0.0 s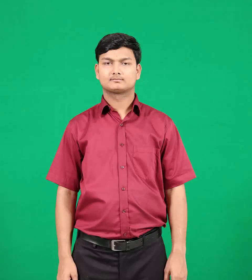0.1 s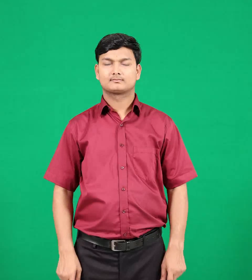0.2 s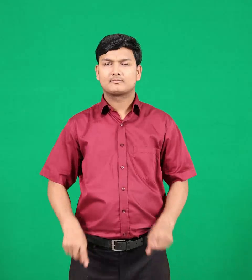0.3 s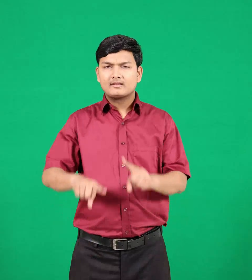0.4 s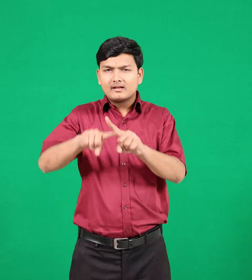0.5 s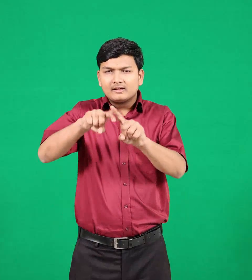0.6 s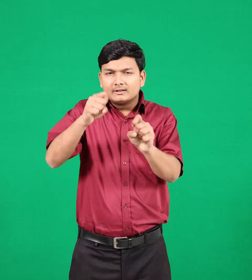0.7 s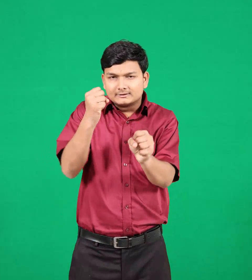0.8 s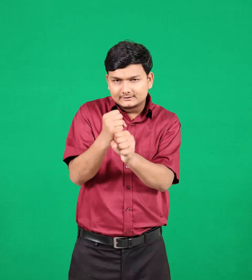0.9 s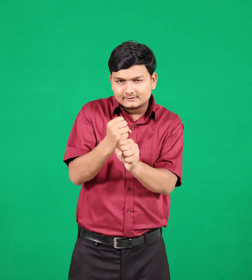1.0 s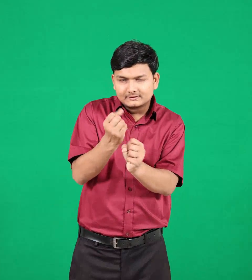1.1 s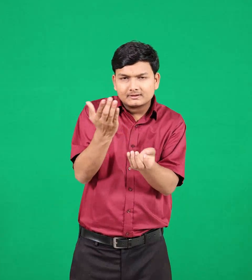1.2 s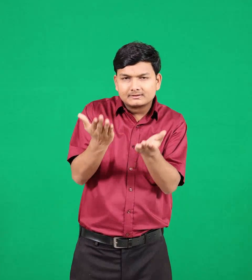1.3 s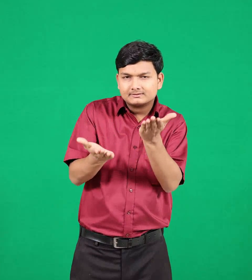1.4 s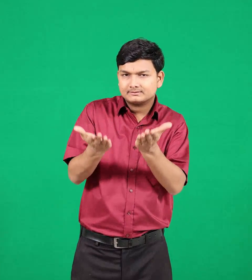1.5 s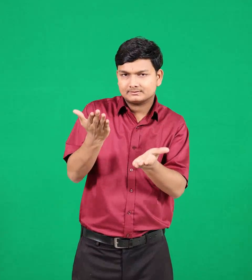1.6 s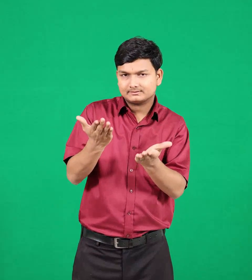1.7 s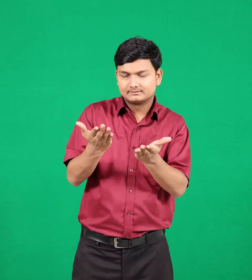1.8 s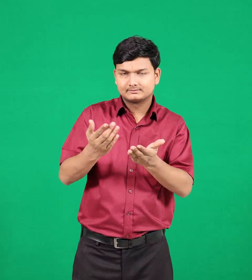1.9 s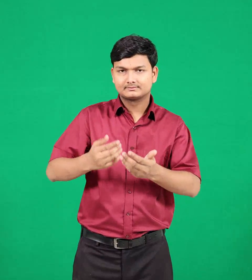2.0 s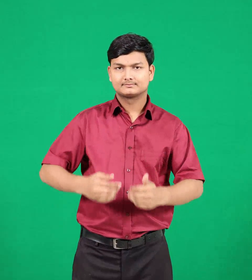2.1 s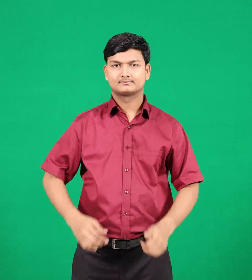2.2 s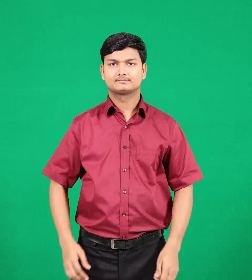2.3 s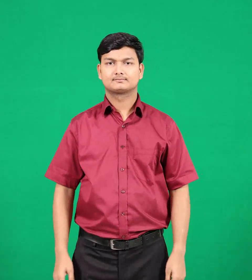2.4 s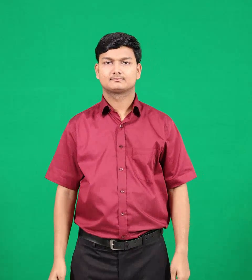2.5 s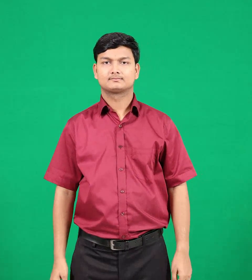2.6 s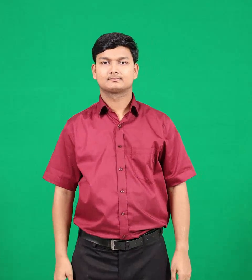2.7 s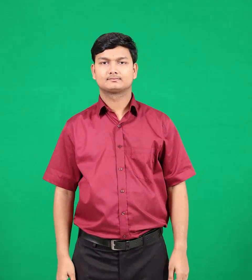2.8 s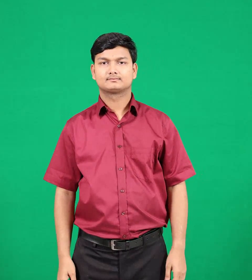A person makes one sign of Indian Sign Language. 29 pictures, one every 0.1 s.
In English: kilogramme
